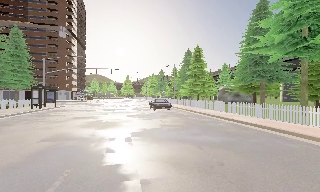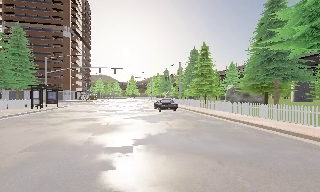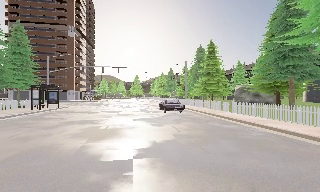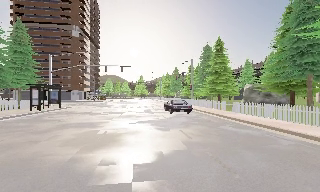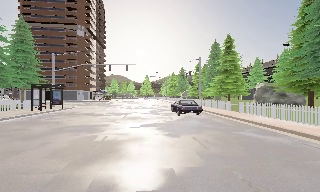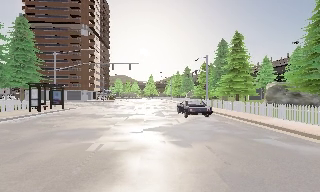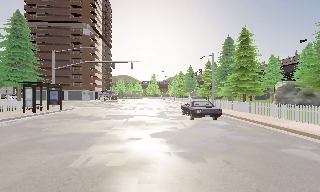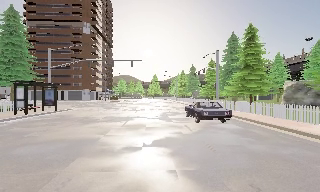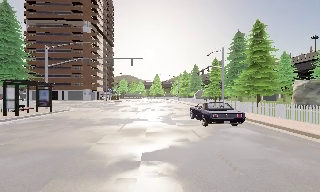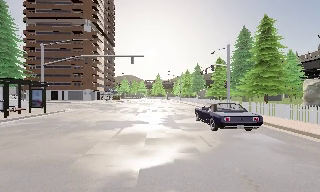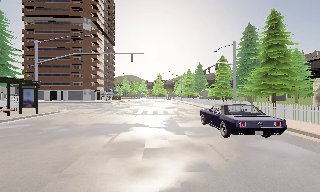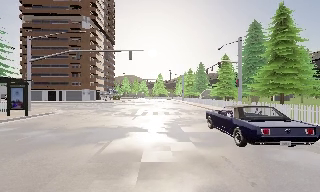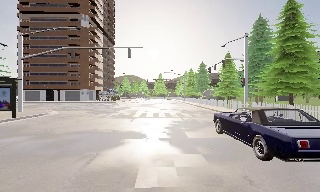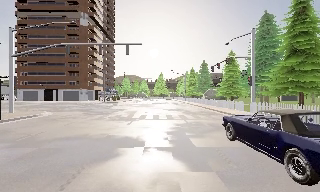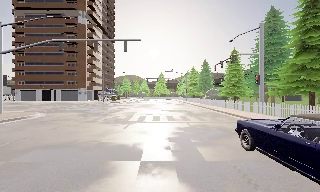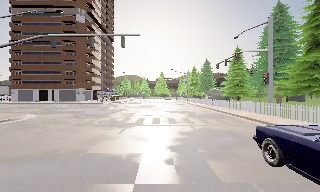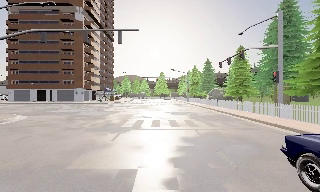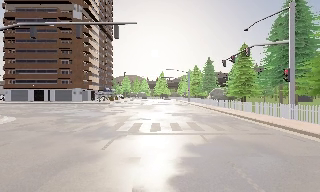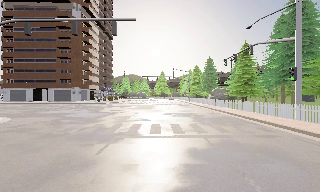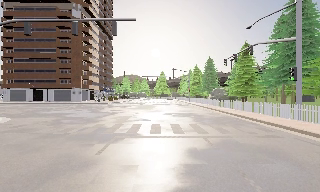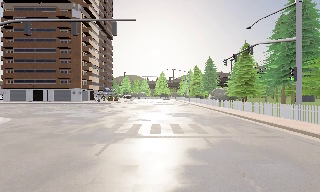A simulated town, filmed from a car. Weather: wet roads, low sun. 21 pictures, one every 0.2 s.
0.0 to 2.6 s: The camera swings to its left by about 10 degrees, and the scene slides to the right. It travels forward, about 15 m, so what stands in front looms larger.
2.6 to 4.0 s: The camera travels forward, about 4.5 m, so what stands in front looms larger. It loses speed.
The film runs forward here.
